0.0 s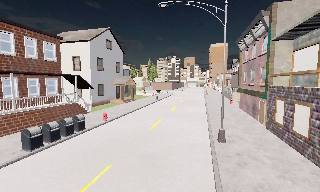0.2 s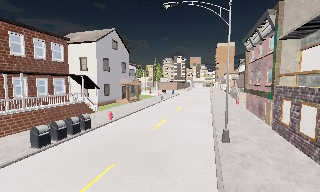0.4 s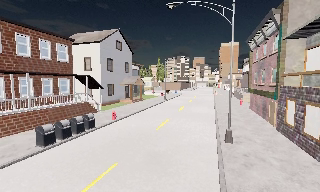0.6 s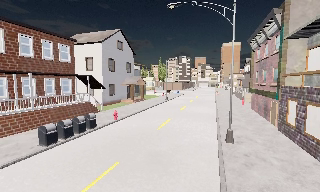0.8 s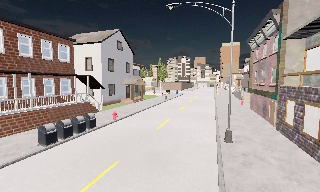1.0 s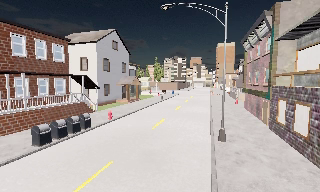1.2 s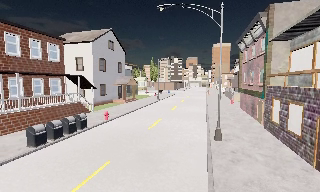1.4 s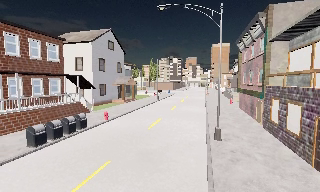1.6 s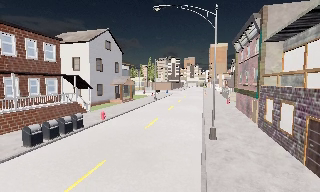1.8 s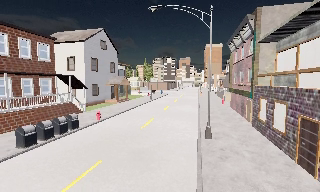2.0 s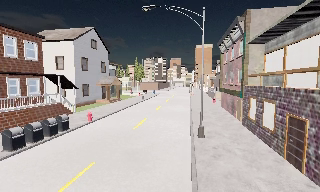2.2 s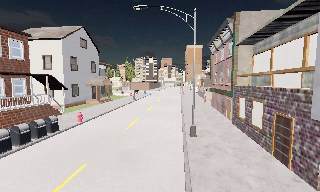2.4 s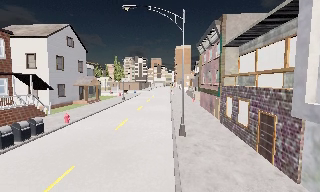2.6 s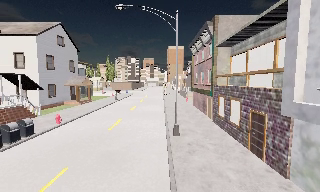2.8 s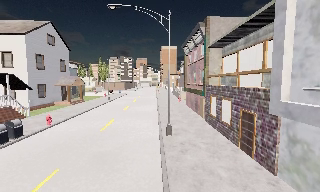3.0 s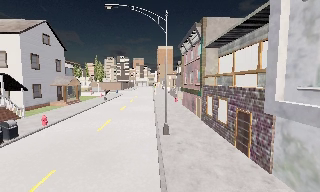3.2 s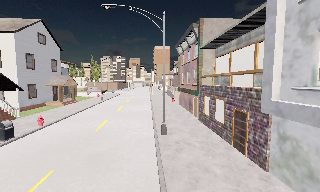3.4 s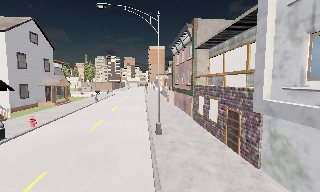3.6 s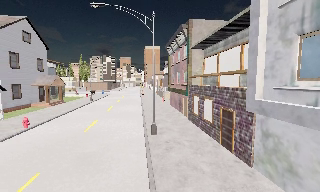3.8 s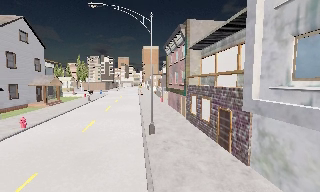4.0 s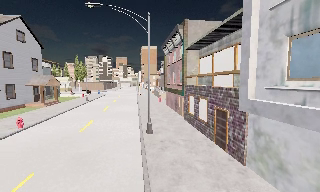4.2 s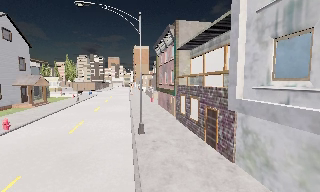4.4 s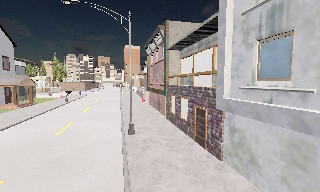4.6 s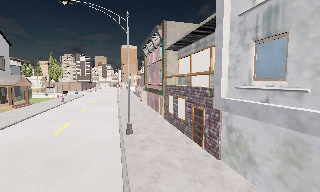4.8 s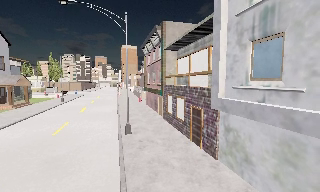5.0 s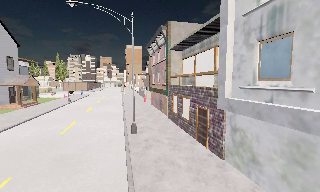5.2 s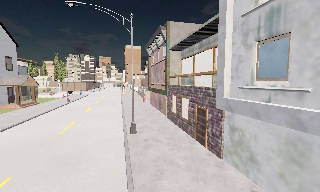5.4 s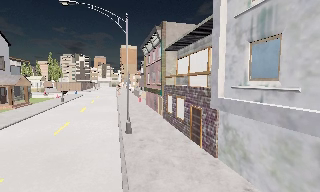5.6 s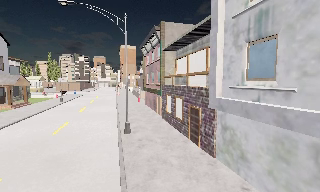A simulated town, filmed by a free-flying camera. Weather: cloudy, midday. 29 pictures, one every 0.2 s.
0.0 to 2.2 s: The camera travels backward, about 0.5 m, so what stands in front gets smaller.
2.2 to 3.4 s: The camera swings to its right by about 15 degrees, and the scene slides to the left.
3.4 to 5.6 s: The camera shifts only a little, or ends up much as it began.
The film runs backward here.
